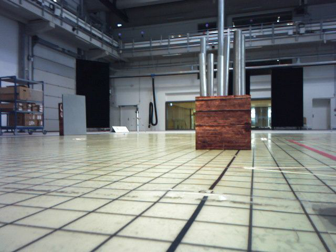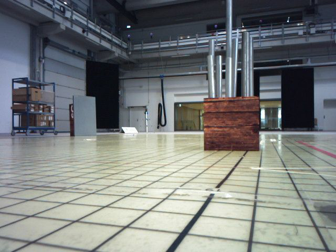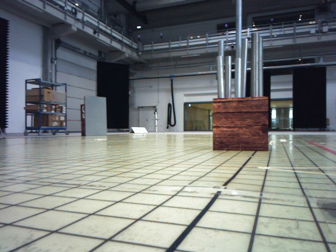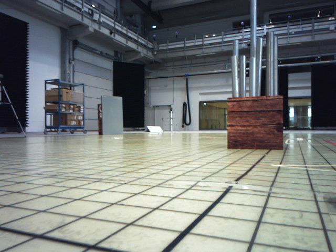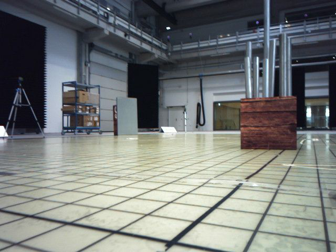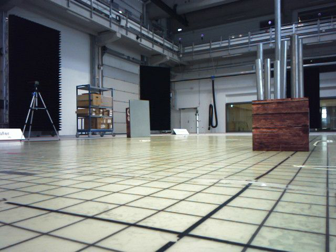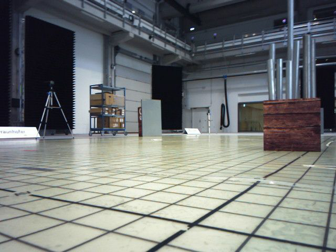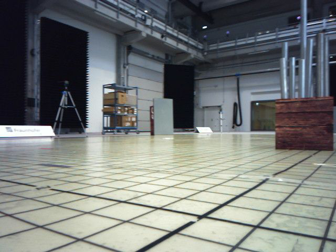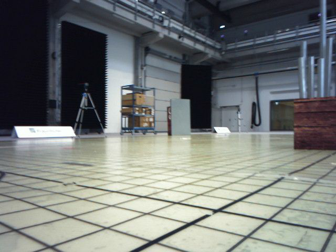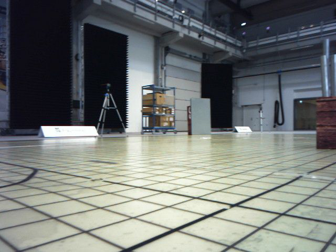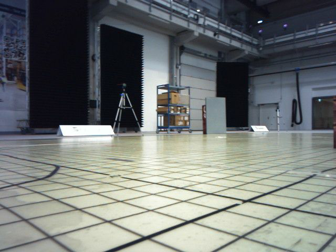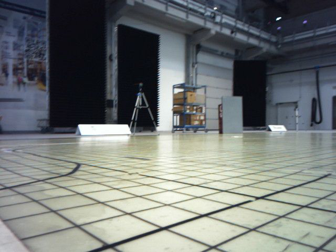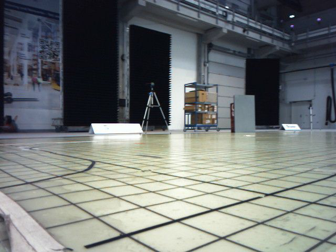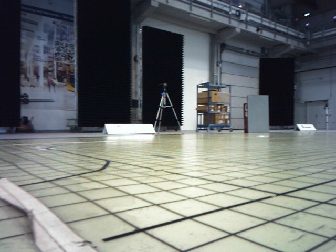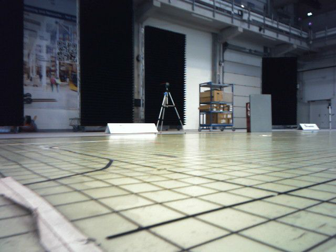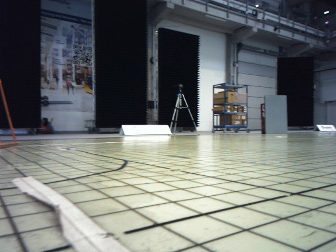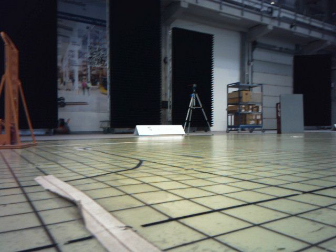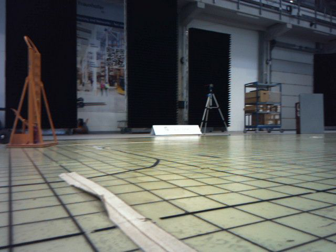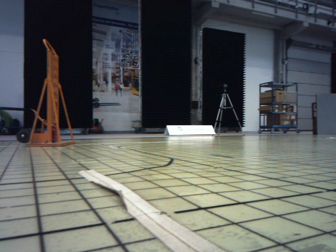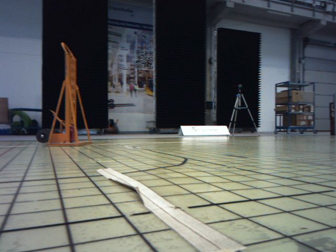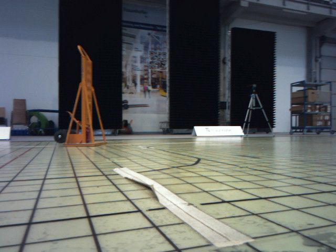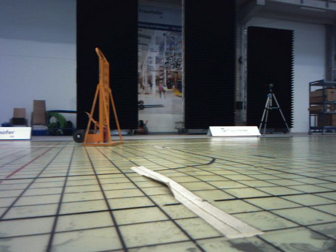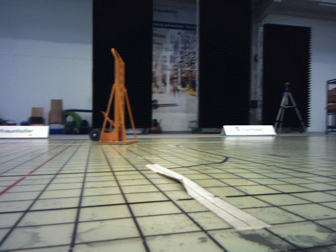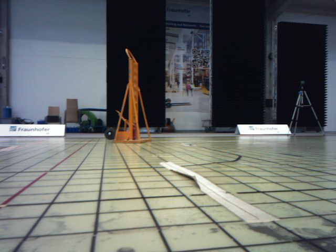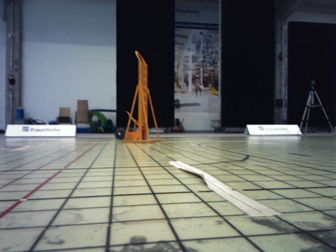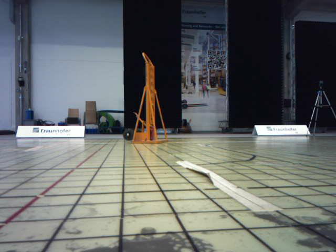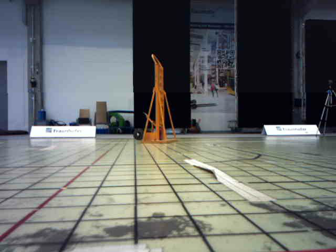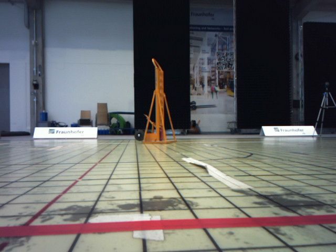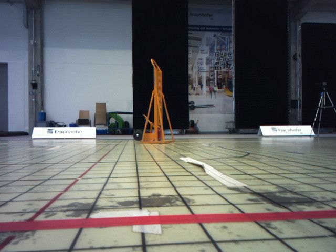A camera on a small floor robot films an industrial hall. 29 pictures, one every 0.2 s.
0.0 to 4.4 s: The scene slides to the right, as the camera pans about 60 degrees to its left. It travels backward, about 0.8 m.
4.4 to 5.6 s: The camera travels backward, about 0.3 m, so what stands in front gets smaller.
The film runs backward here.
